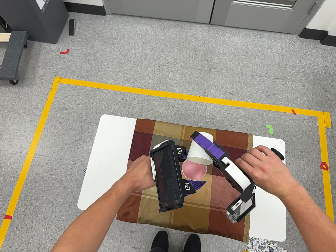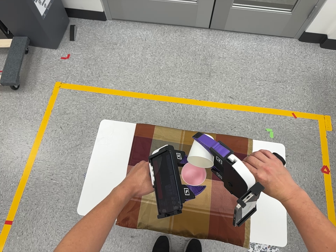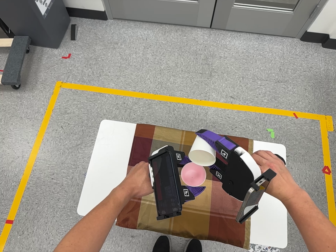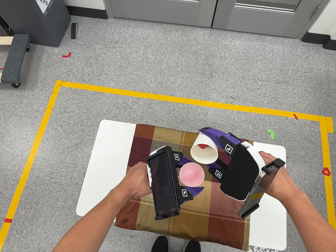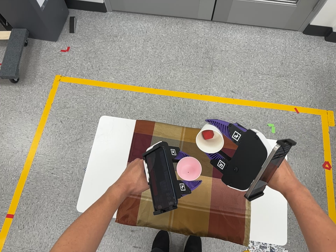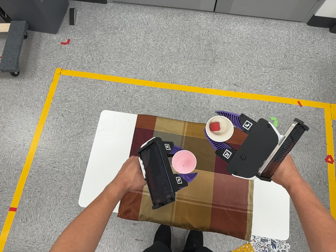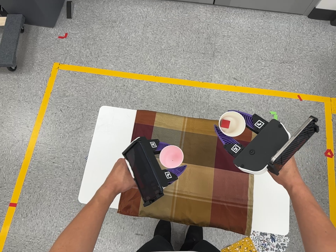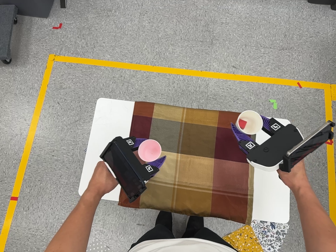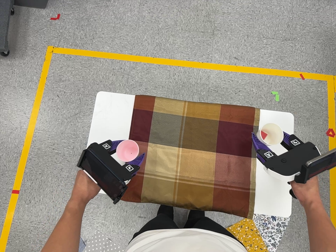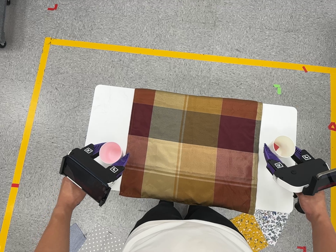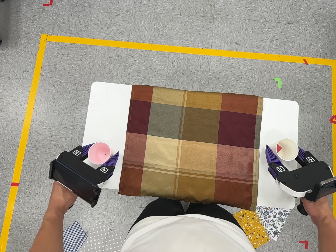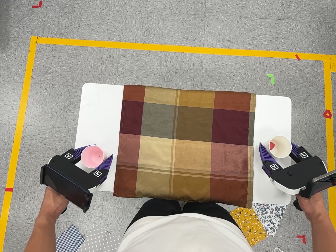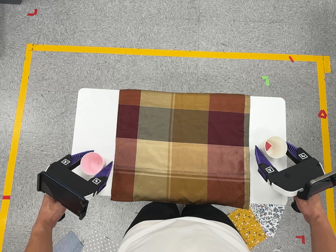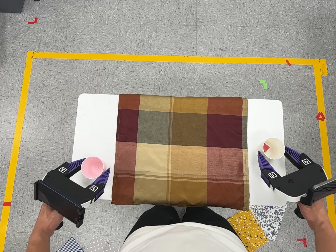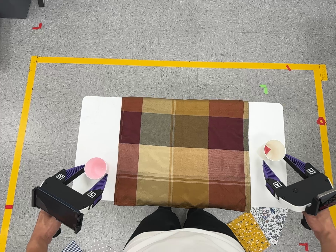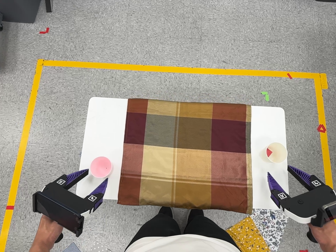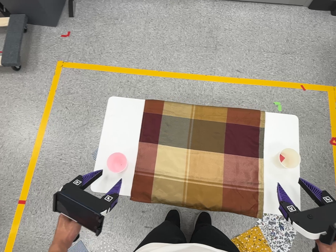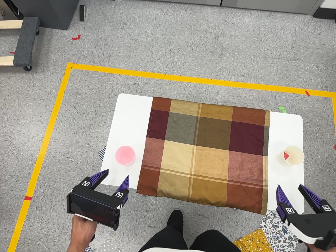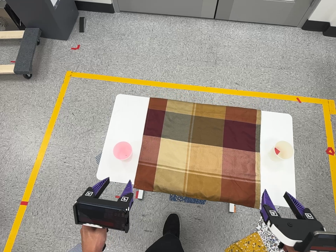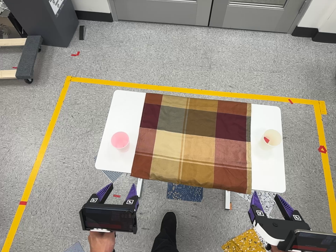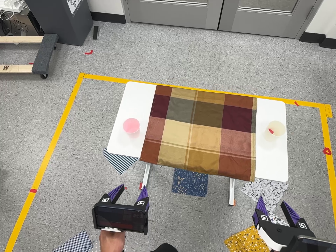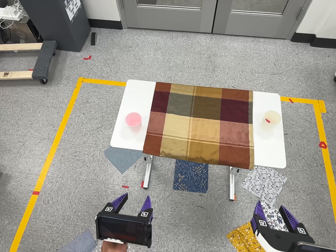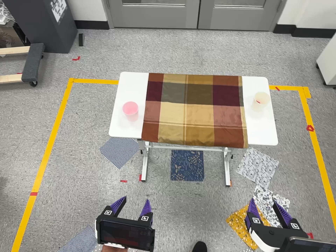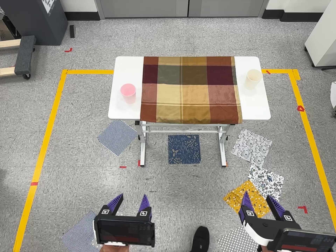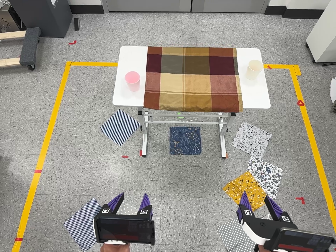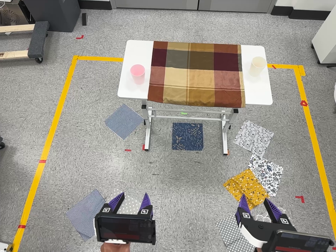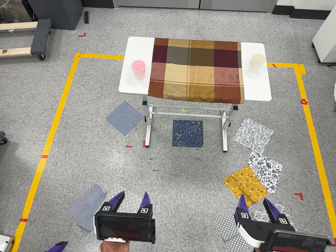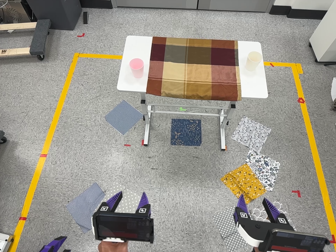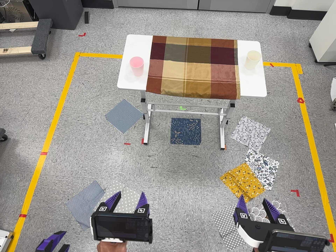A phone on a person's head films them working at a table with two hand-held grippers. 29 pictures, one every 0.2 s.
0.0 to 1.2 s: The camera travels toward the top of its view, about 6 cm.
1.2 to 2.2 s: The camera travels forward, about 8 cm, so what stands in front looms larger.
2.2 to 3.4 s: The camera travels toward the bottom of its view, backward and to its left, about 18 cm. Its aim tips toward the top of its view by about 10 degrees.
3.4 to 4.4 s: The camera travels toward the bottom of its view and backward, about 50 cm, so close, fixed things drift upward. Its aim tips toward the top of its view by about 10 degrees.
4.4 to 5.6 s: The camera travels toward the bottom of its view and backward, about 28 cm, so close, fixed things drift upward.
The film runs backward here.
